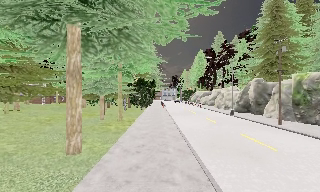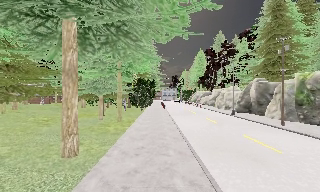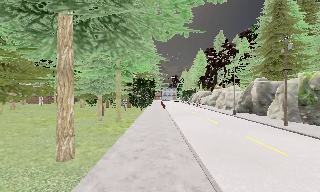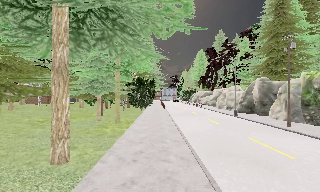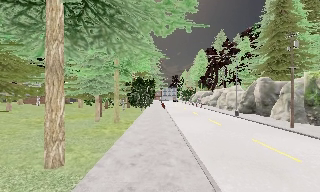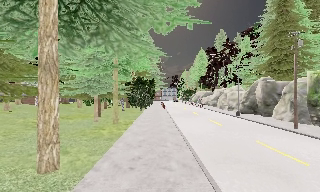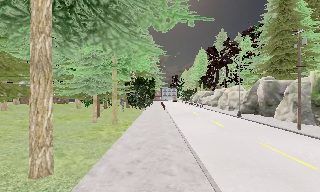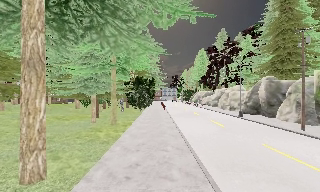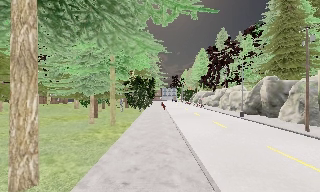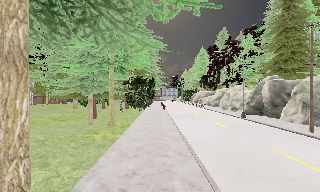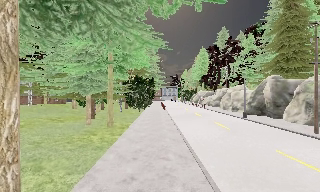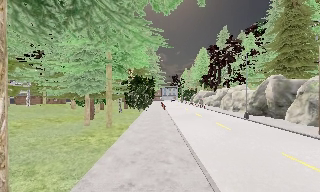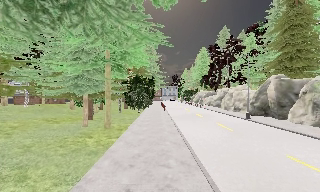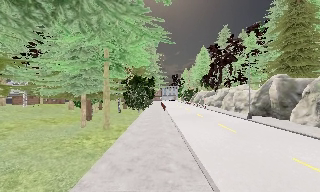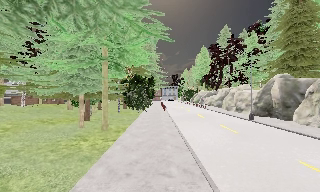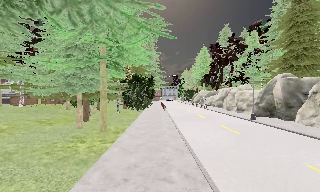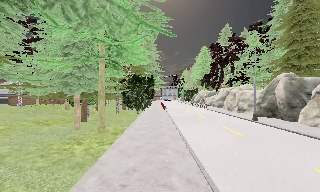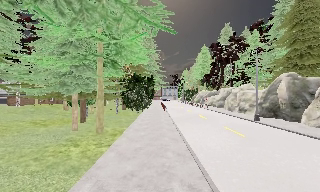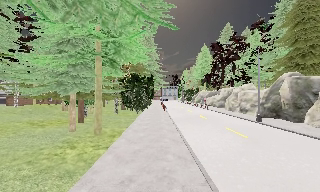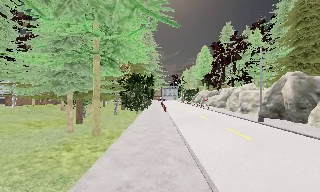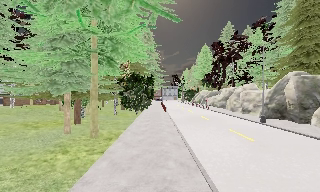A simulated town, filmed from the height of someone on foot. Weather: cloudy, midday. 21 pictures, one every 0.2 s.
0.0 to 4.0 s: The camera travels forward, about 7 m, so what stands in front looms larger.
The film runs forward here.
